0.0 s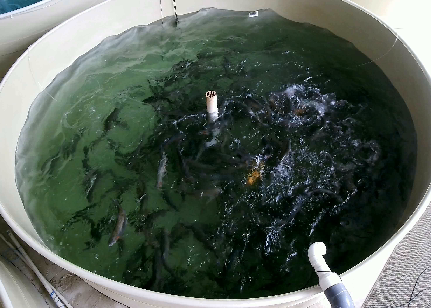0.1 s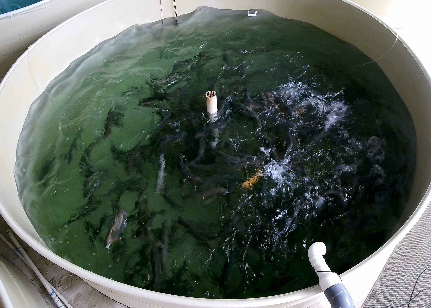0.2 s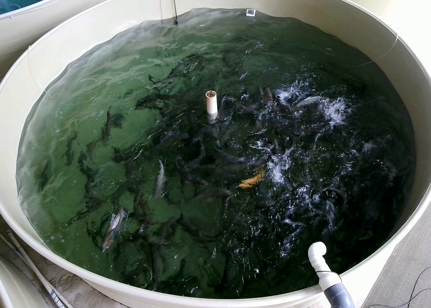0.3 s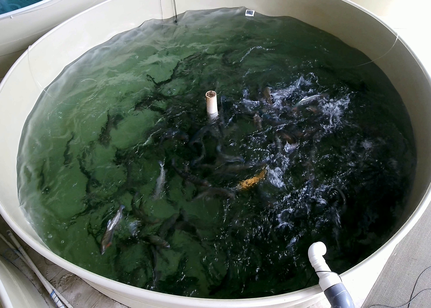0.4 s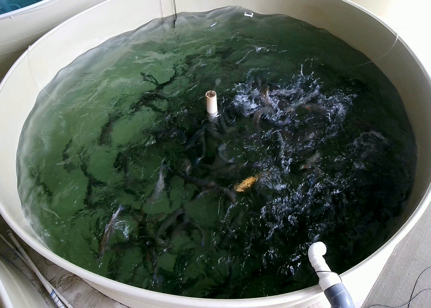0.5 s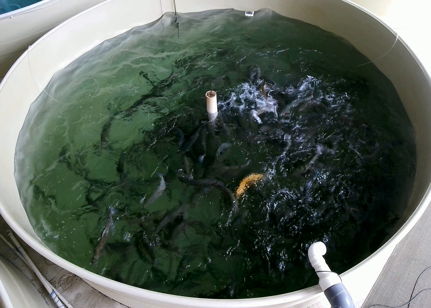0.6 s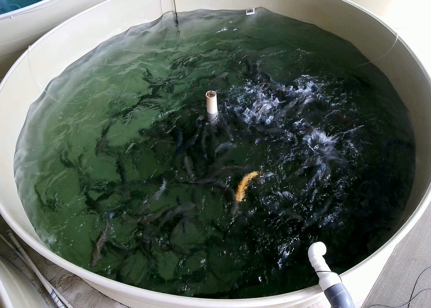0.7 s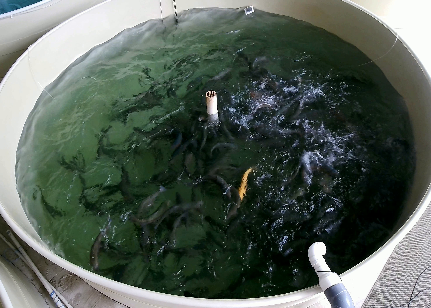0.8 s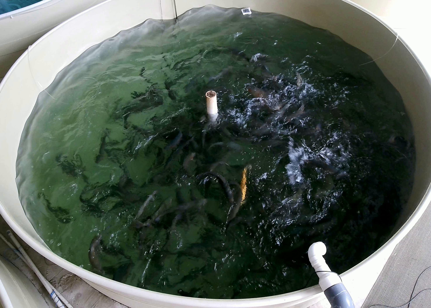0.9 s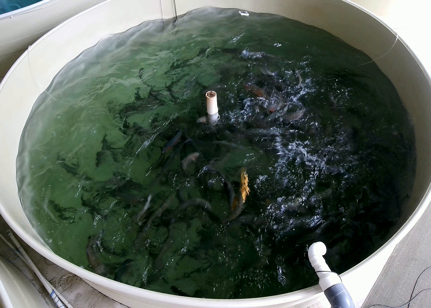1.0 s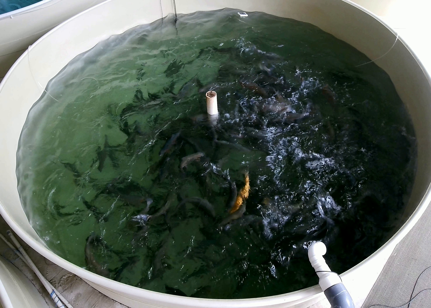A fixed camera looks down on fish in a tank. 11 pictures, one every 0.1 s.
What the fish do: Strong feeding.
